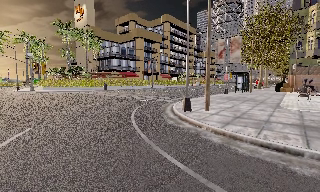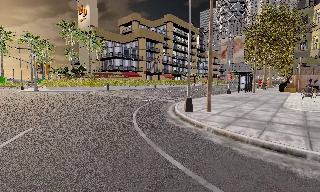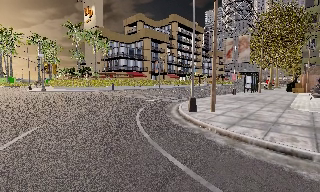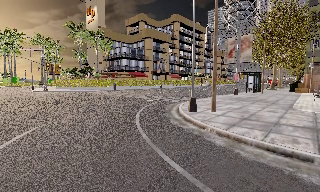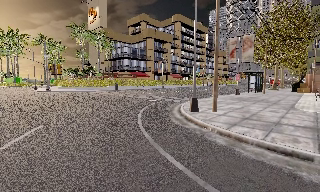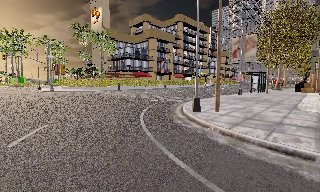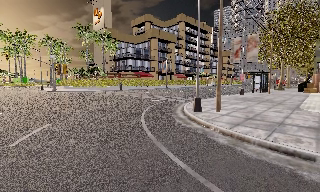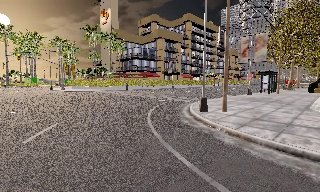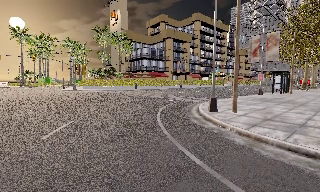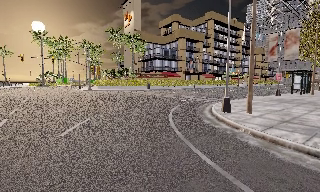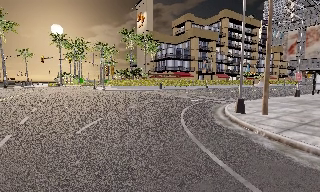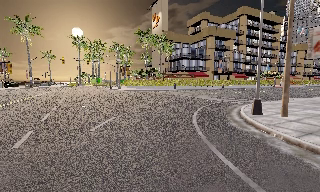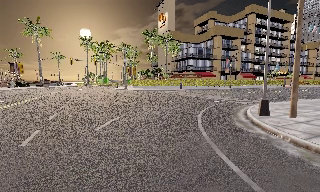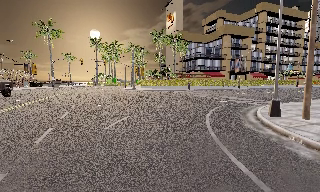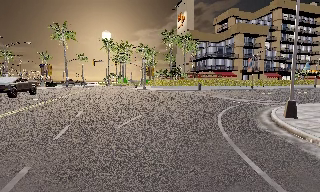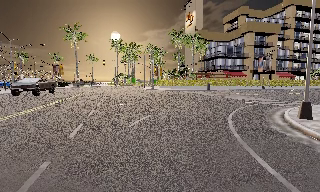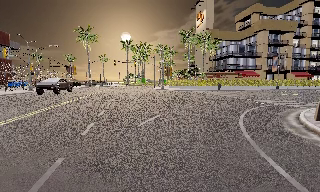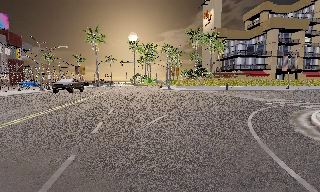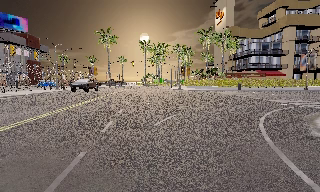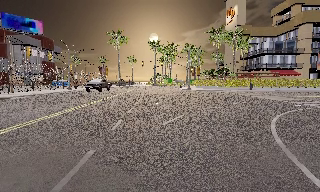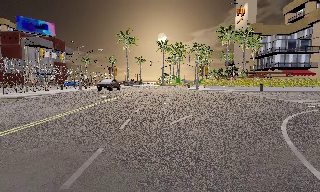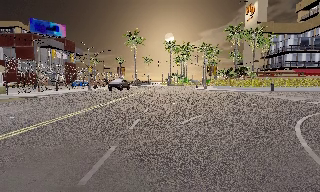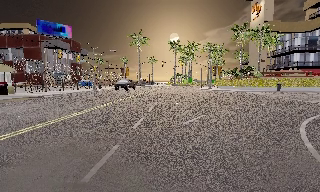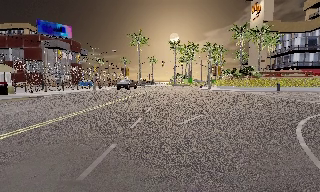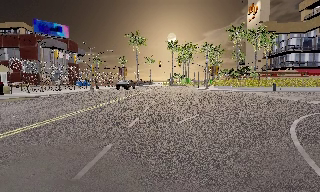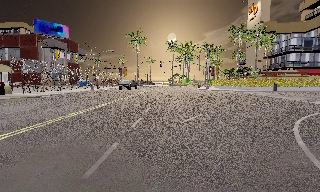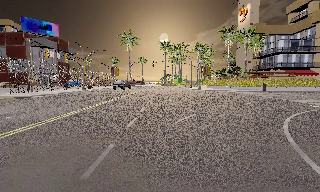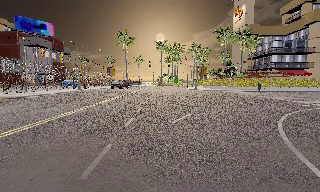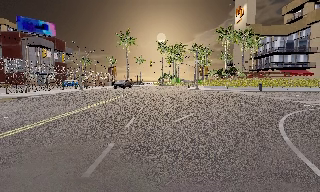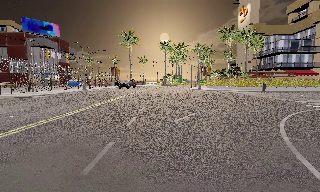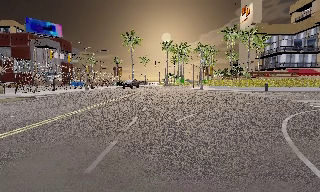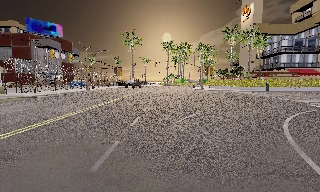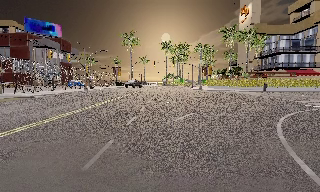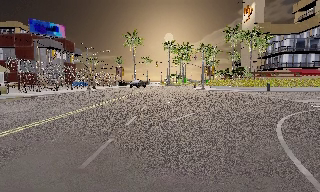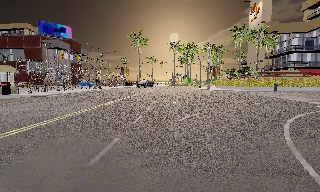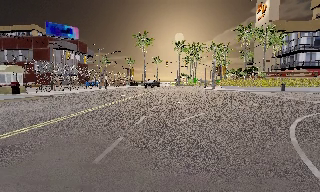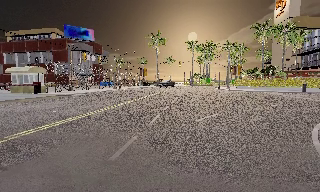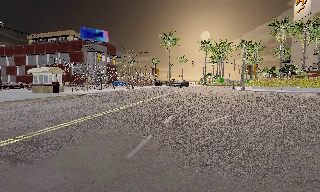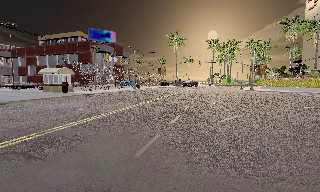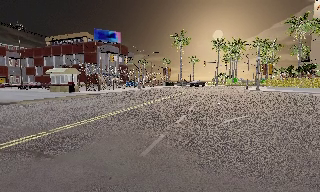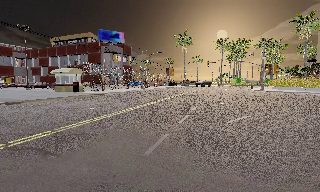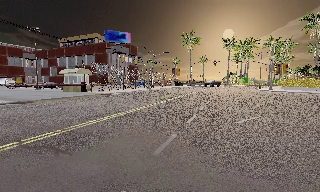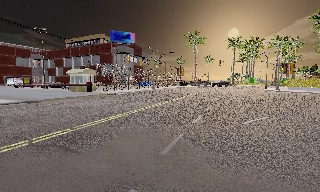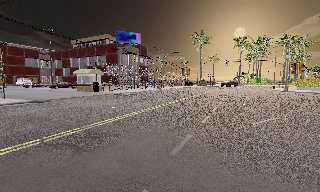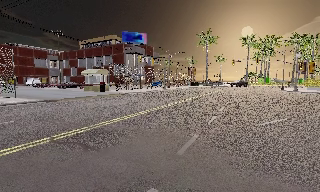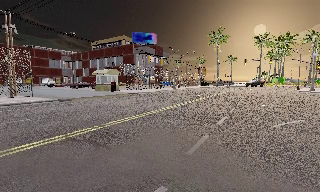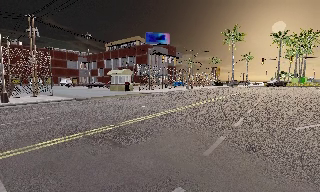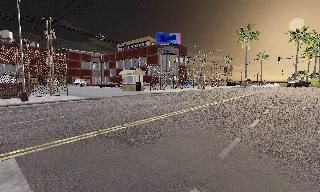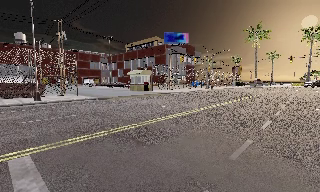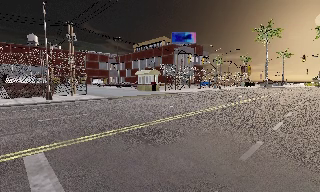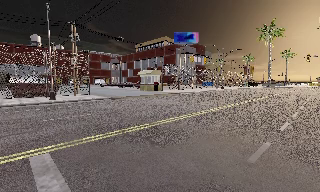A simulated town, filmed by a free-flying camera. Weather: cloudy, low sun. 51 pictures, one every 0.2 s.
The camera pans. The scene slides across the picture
to the right.
The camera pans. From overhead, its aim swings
counterclockwise.
0.0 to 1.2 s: The camera shifts only a little, or ends up much as it began.
1.2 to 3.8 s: The camera pans to its left, which is counterclockwise from overhead, by about 45 degrees. It travels backward, about 0.5 m.
3.8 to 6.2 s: The camera shifts only a little, or ends up much as it began.
6.2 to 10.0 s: The camera swings to its left by about 45 degrees, and the scene slides to the right. It travels to its left, about 0.5 m, so close, fixed things drift to the right.
The film runs backward here.
